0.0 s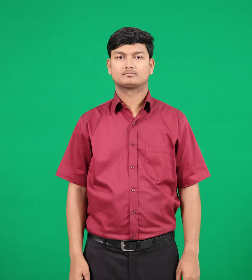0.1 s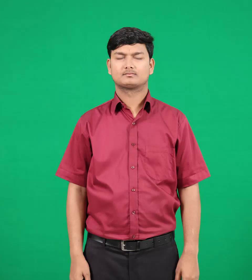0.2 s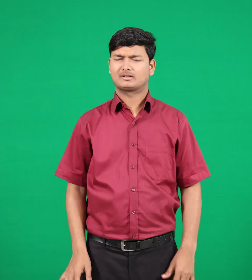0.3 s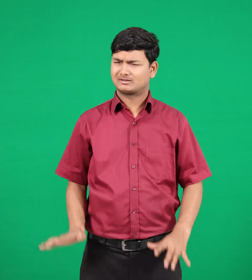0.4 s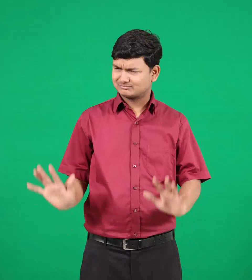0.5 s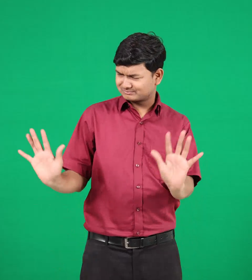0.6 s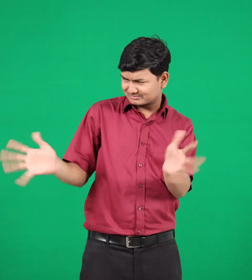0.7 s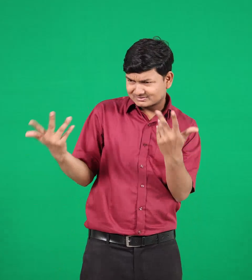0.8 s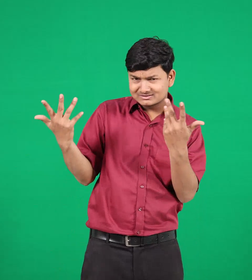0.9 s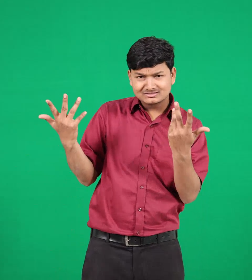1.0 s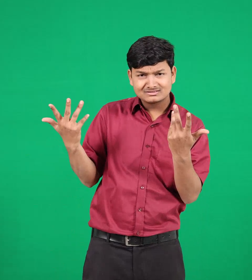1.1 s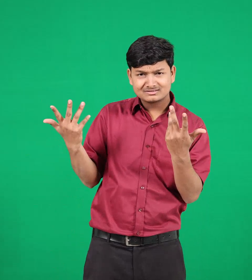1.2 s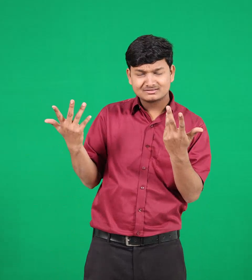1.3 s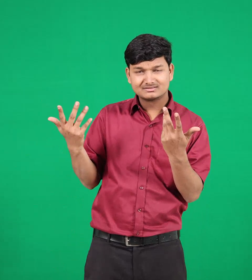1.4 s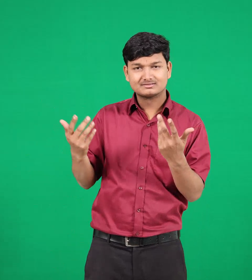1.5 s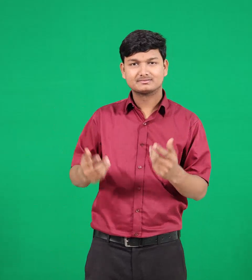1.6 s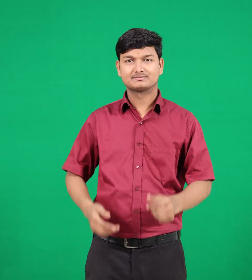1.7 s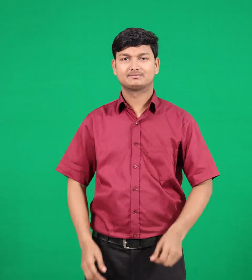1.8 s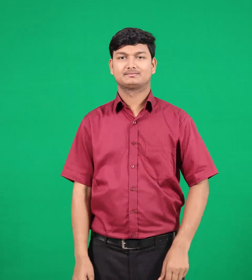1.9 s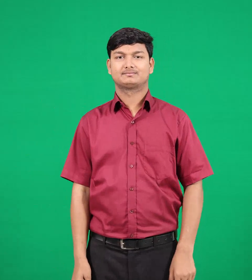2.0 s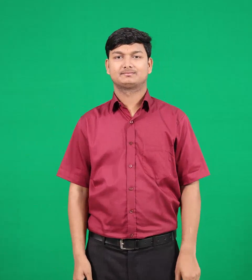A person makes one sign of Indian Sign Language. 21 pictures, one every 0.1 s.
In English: strange
